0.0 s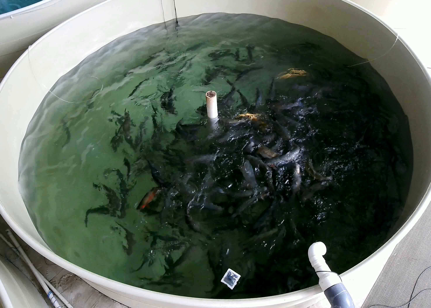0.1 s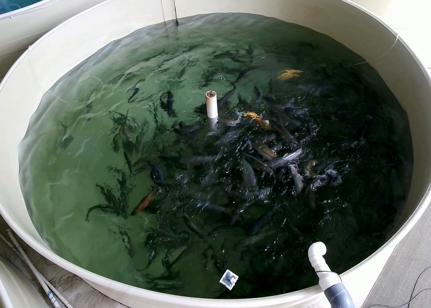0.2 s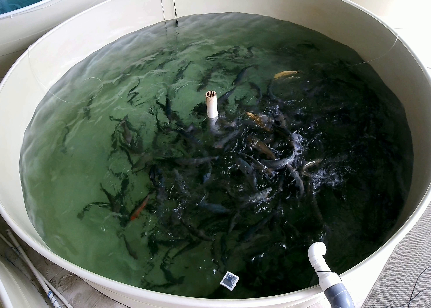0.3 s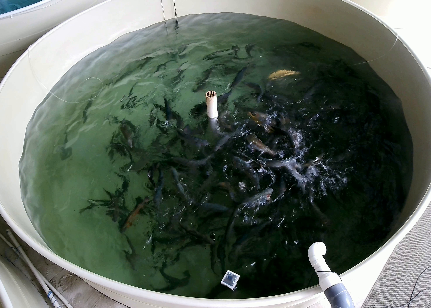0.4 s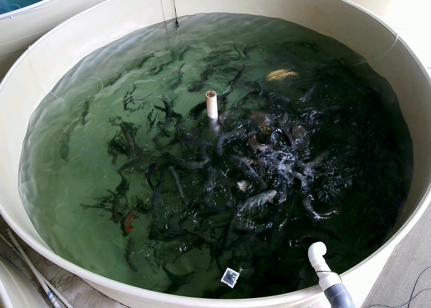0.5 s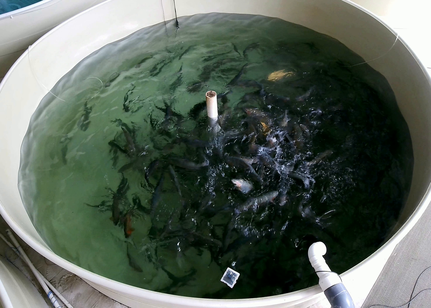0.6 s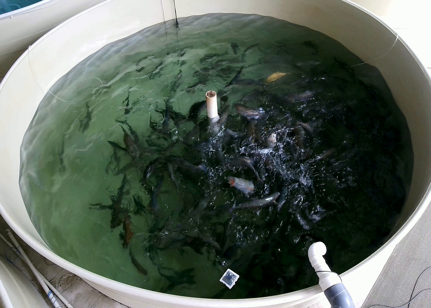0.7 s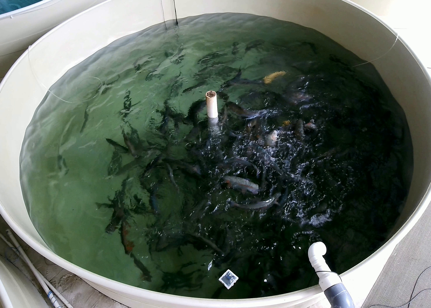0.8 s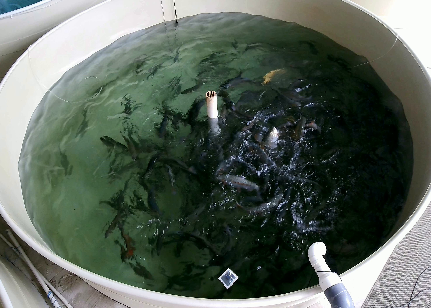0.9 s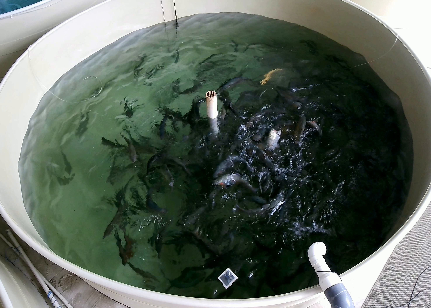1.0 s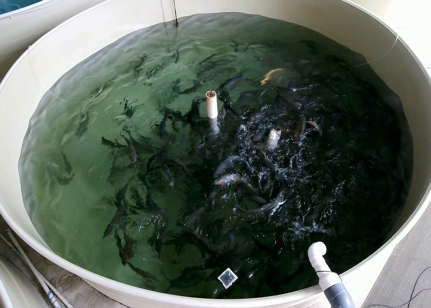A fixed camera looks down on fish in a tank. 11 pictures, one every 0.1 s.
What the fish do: Strong feeding.
